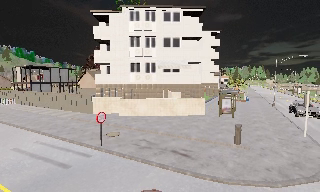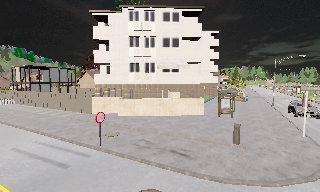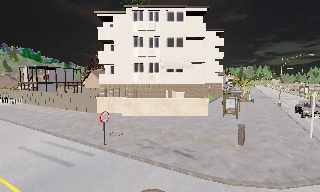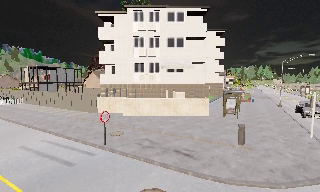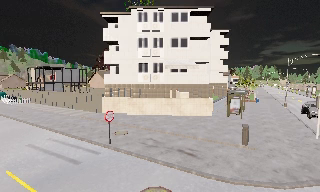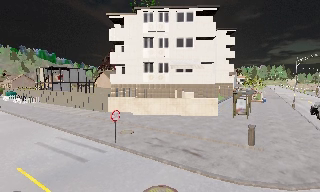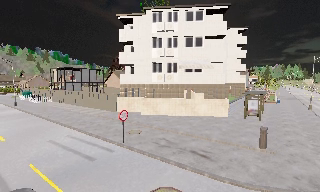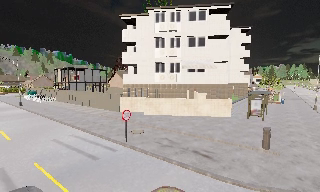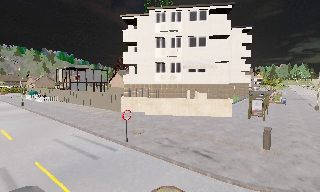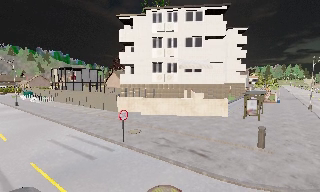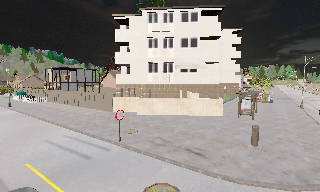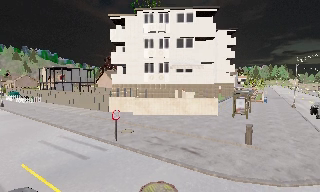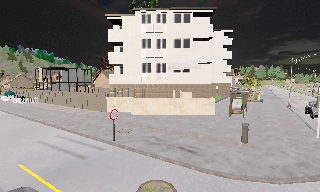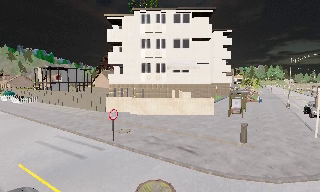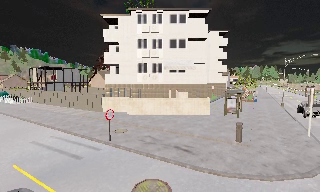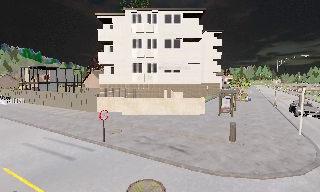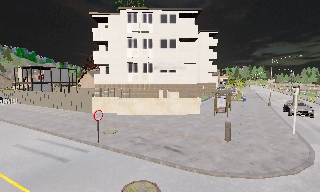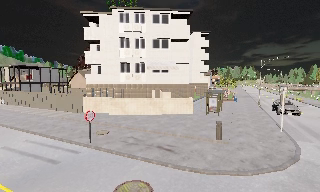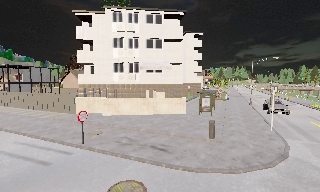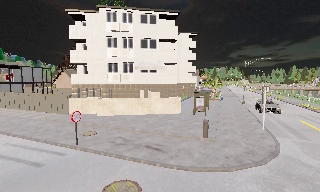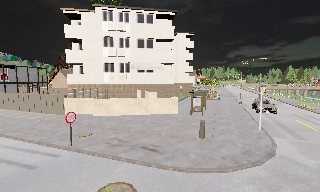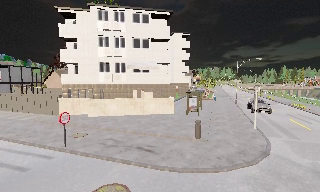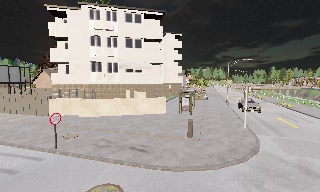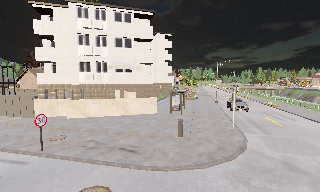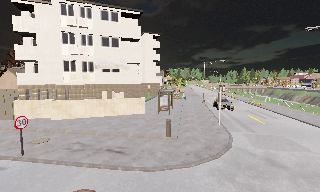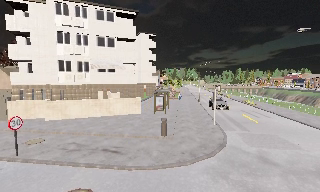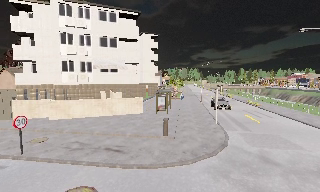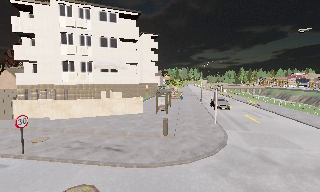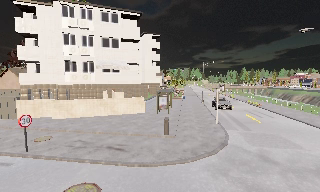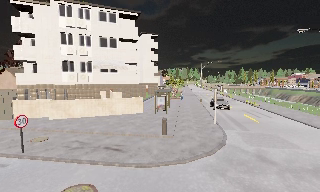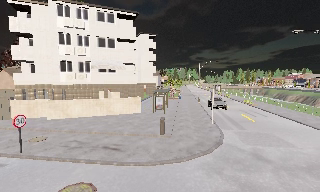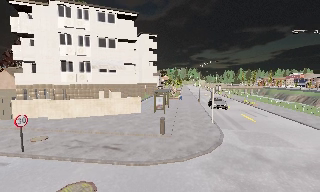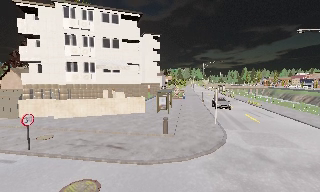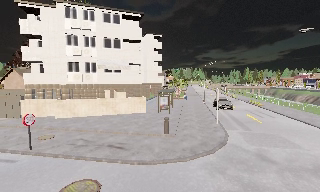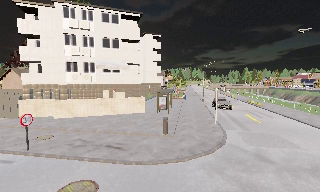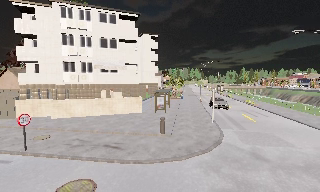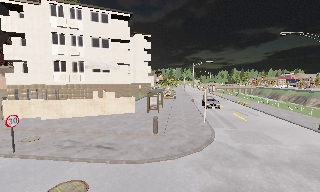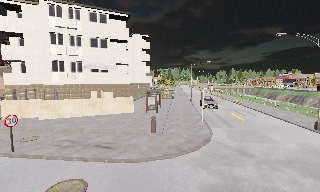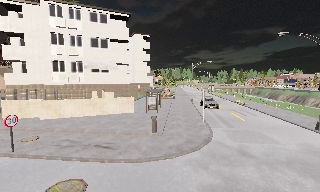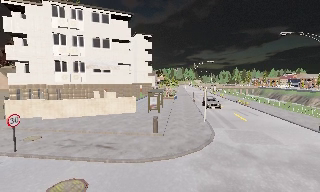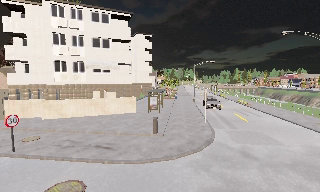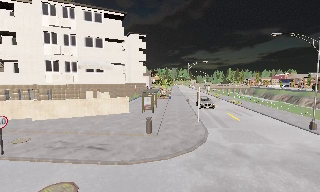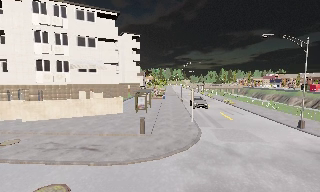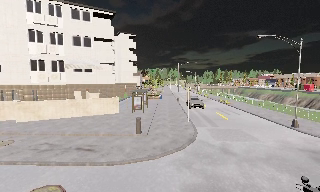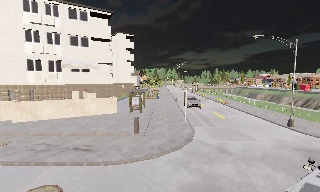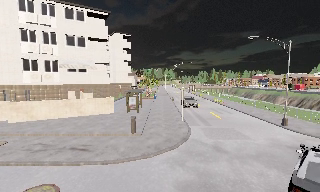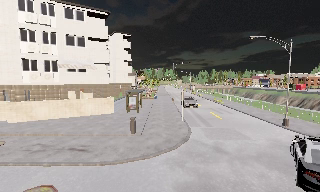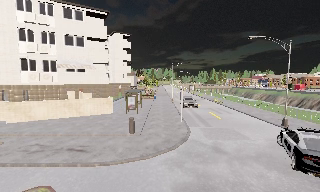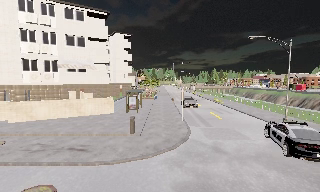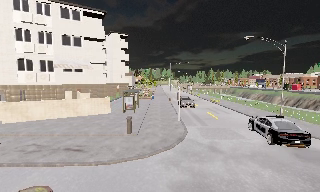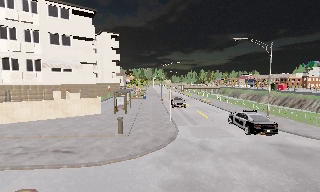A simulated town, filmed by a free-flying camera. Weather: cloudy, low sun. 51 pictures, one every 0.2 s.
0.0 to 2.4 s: The camera travels backward, about 0.5 m, so what stands in front gets smaller.
2.4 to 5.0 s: The camera swings to its right by about 25 degrees, and the scene slides to the left. It travels to its right, about 0.5 m, so close, fixed things drift to the left.
5.0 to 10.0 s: The camera pans to its right, which is clockwise from overhead, by about 10 degrees. It travels to its right and backward, about 1 m, so close, fixed things drift to the left.
The film runs forward here.
